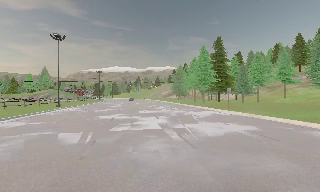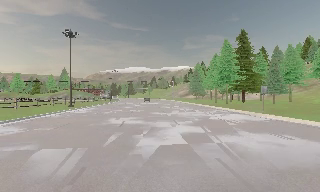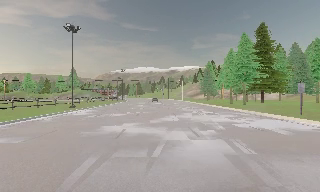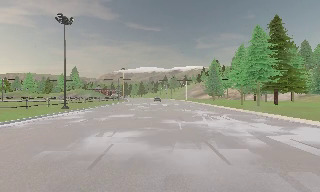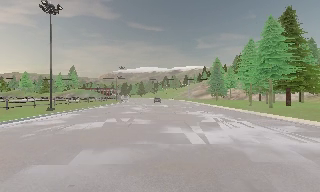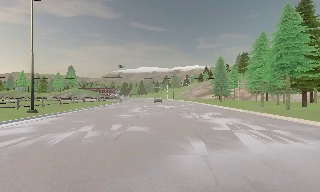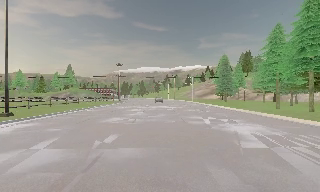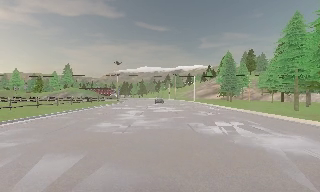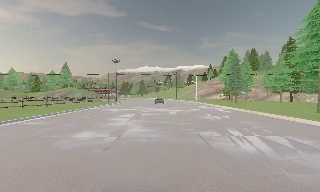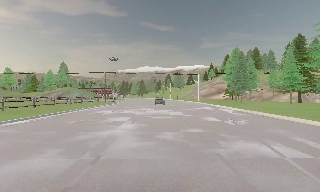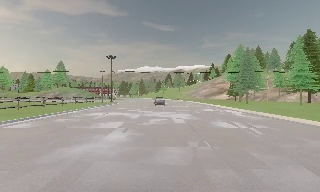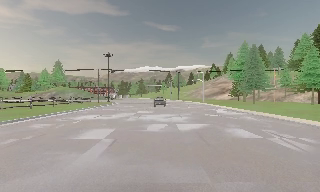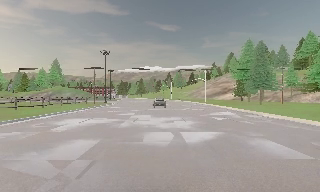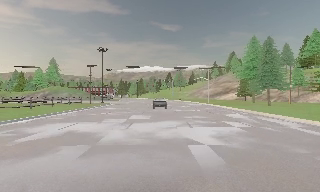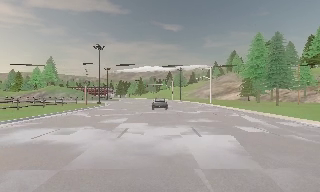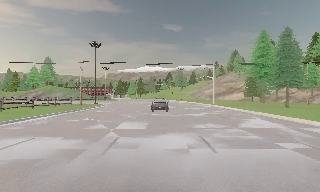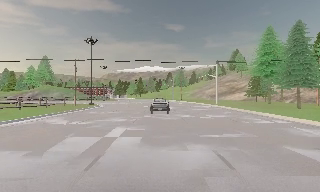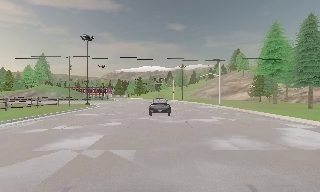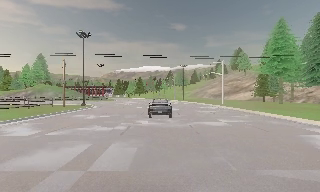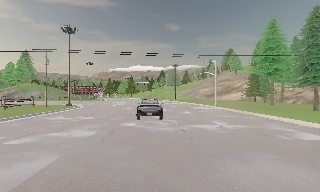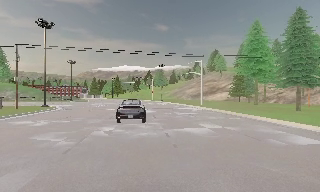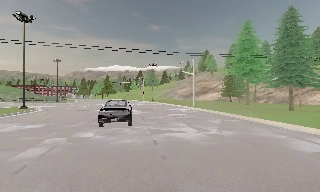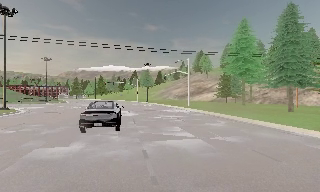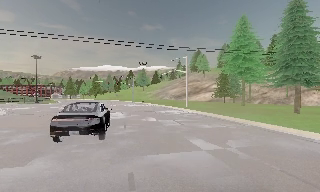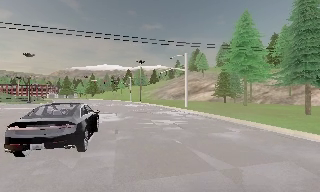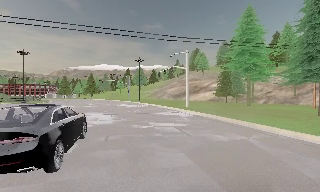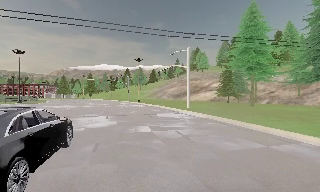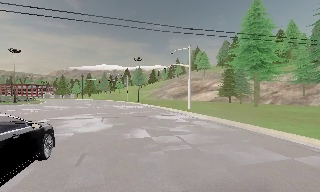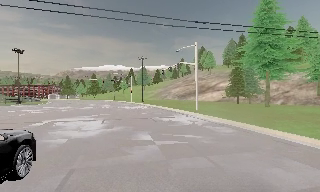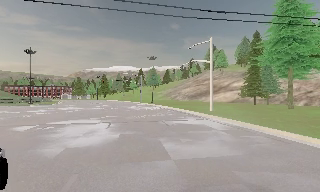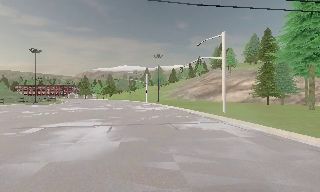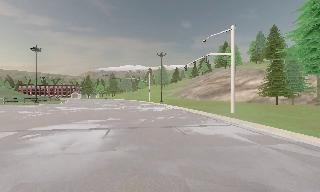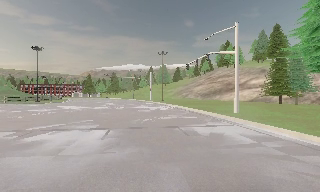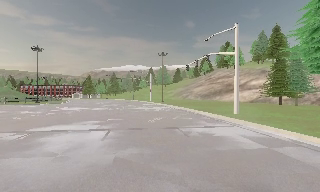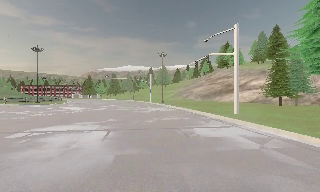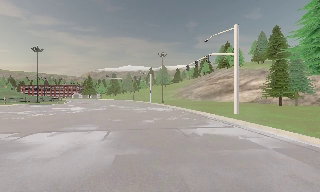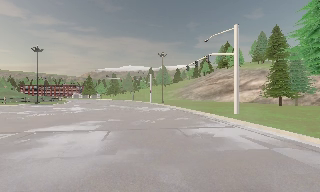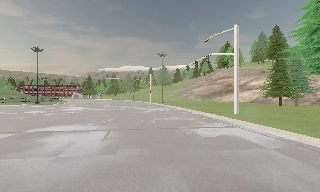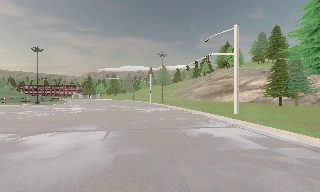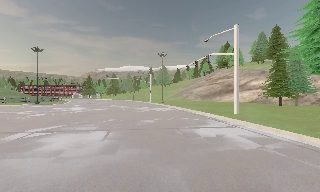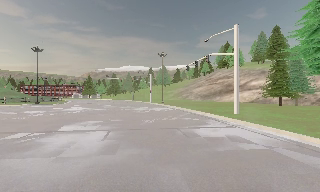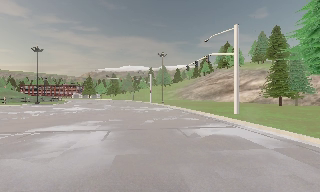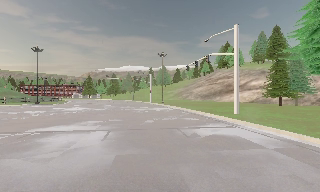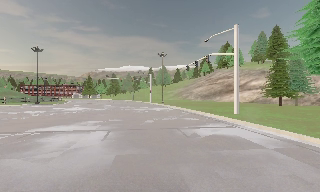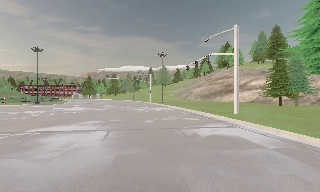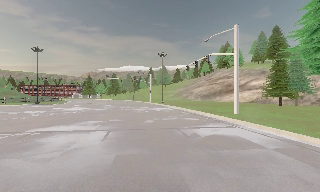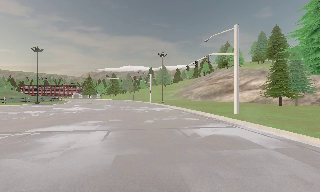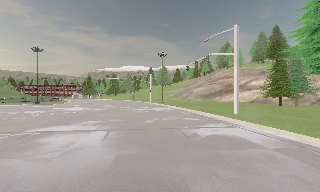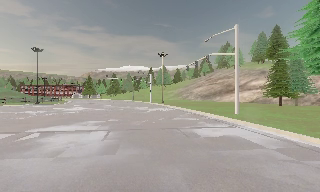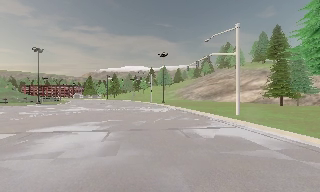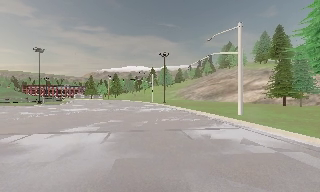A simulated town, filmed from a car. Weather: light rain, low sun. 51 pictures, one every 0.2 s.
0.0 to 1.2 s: The scene slides to the right, as the camera pans about 10 degrees to its left. It travels forward, about 16 m, so what stands in front looms larger.
1.2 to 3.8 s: The camera travels forward, about 25 m, so what stands in front looms larger. It loses speed.
3.8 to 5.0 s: The scene slides to the left, as the camera pans about 10 degrees to its right. It travels forward, about 8 m, so what stands in front looms larger.
5.0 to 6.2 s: The camera travels forward, about 7 m, so what stands in front looms larger.
6.2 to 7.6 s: The camera shifts only a little, or ends up much as it began.
7.6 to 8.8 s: The camera keeps its place and its aim.
8.8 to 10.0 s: The camera shifts only a little, or ends up much as it began.
The film runs forward here.
